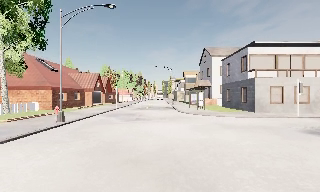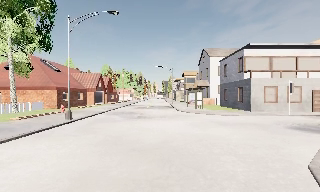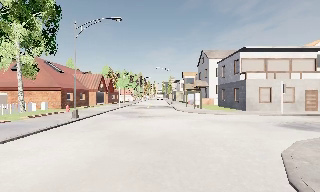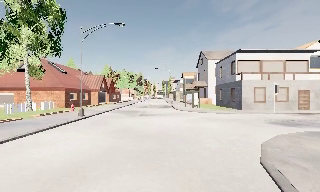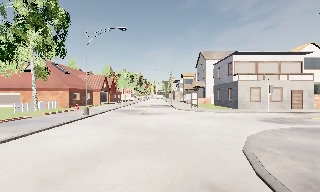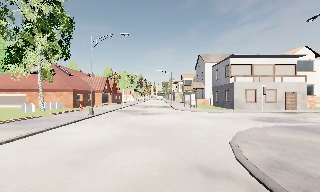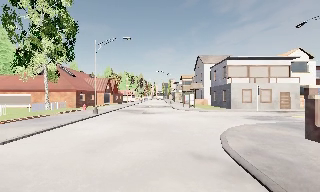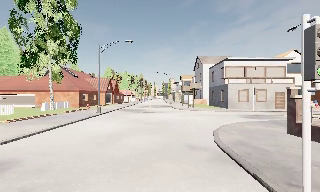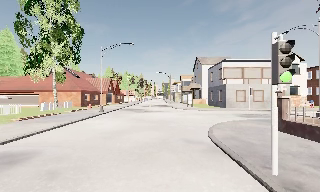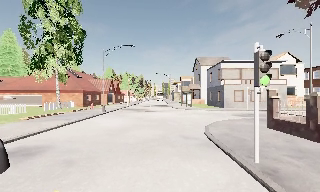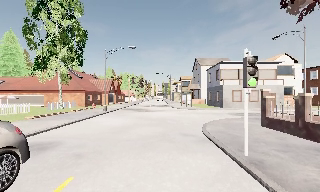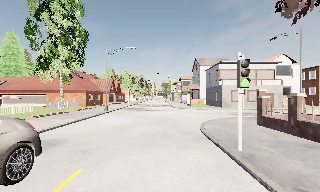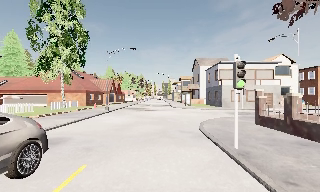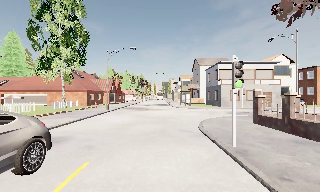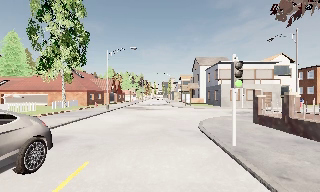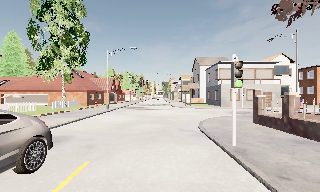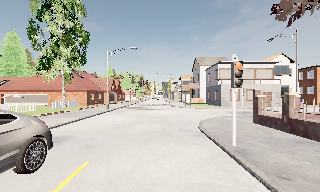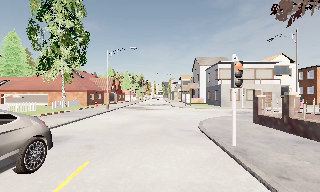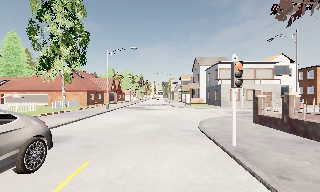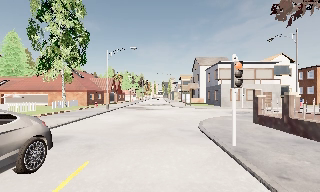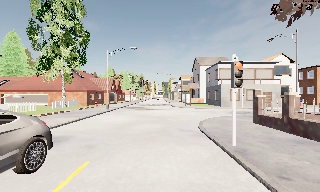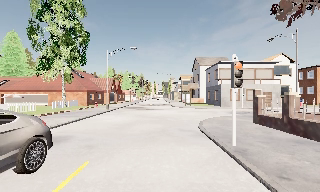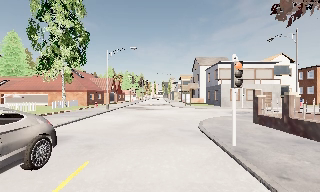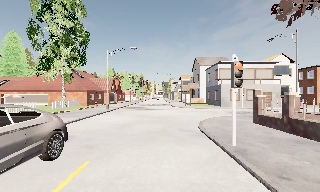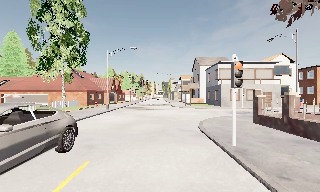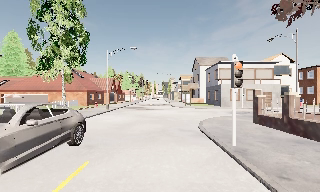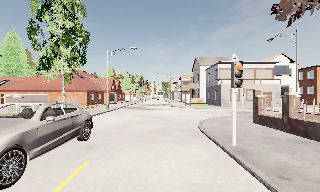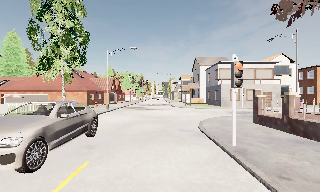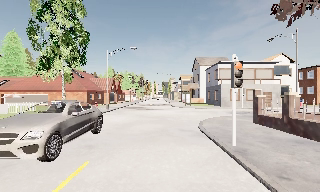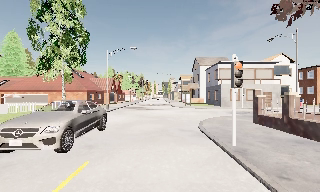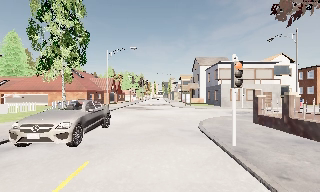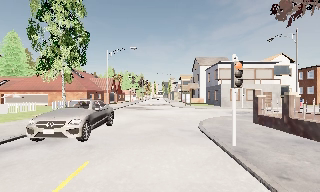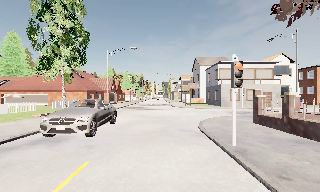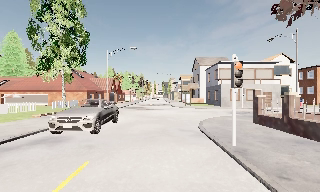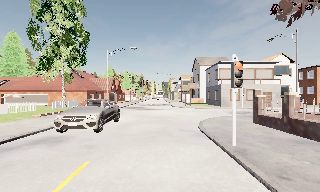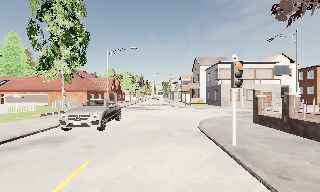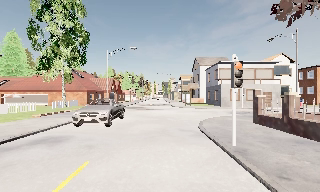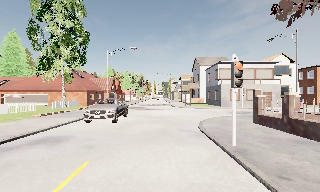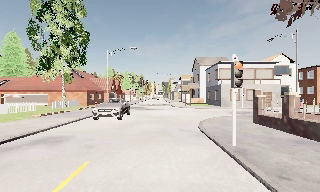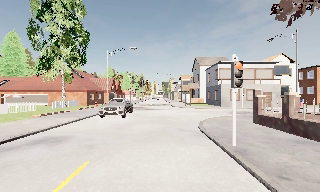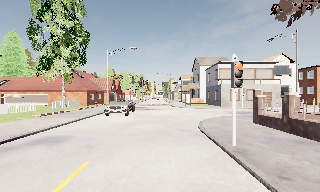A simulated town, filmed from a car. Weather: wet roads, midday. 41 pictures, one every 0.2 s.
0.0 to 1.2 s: The camera travels backward, about 6 m, so what stands in front gets smaller.
1.2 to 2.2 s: The camera travels backward, about 3 m, so what stands in front gets smaller. It loses speed.
2.2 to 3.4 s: The camera shifts only a little, or ends up much as it began.
3.4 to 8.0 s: The camera keeps its place and its aim.
The film runs backward here.
